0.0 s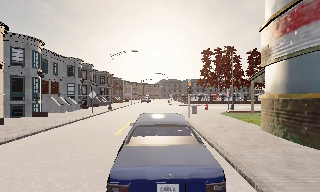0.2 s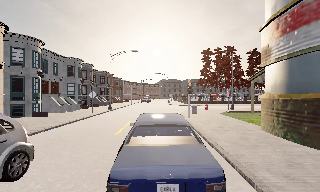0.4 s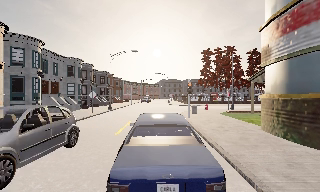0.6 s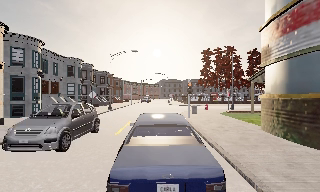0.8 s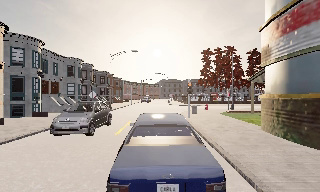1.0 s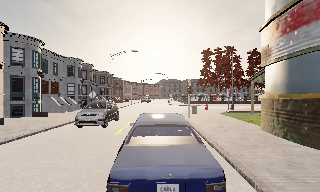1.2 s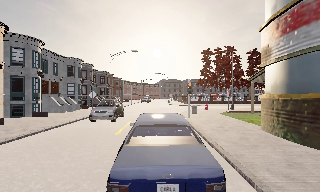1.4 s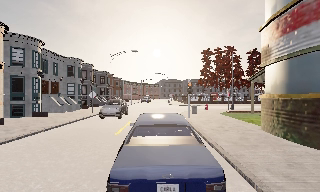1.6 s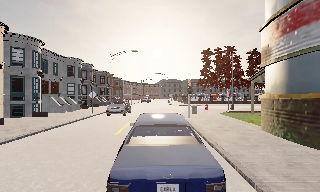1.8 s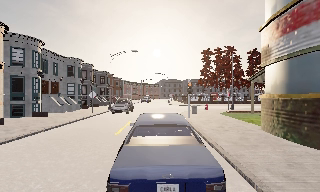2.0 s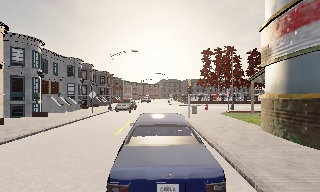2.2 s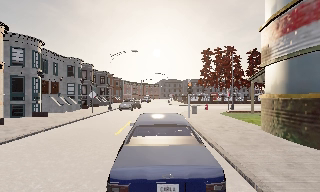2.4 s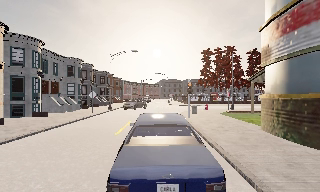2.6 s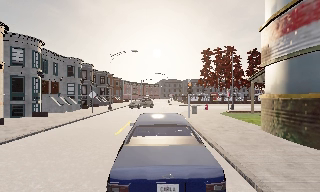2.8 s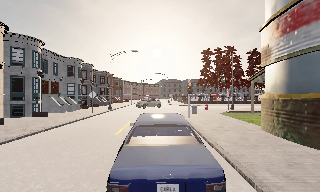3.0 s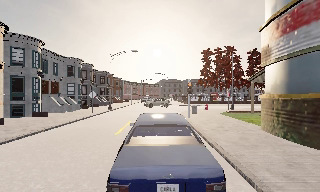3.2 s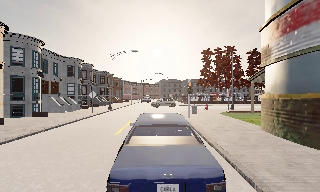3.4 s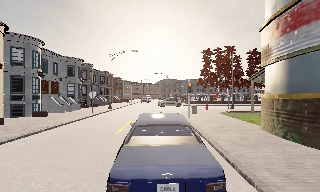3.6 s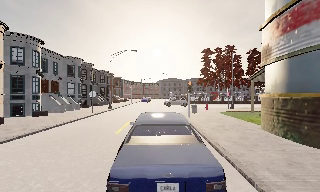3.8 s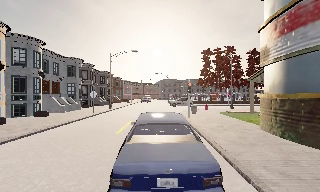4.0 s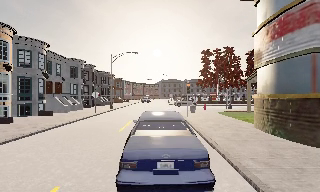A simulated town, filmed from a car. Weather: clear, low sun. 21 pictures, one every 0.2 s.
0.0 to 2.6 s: The camera keeps its place and its aim.
2.6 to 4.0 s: The camera travels backward, about 0.5 m, so what stands in front gets smaller. It gains speed.
The film runs backward here.
